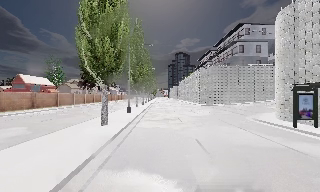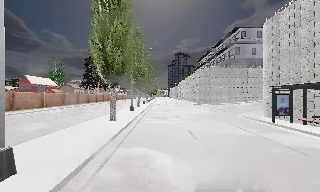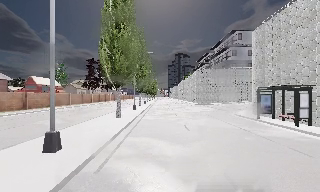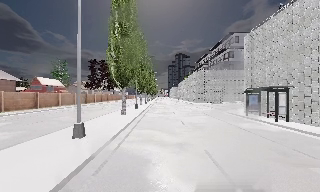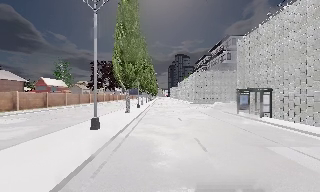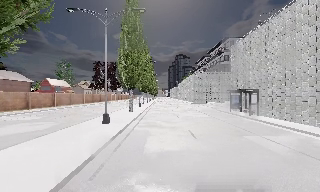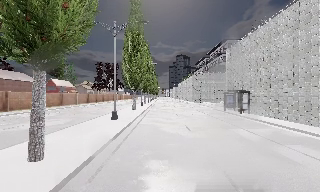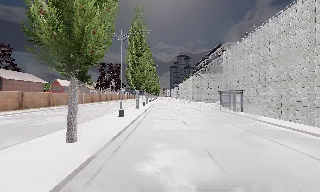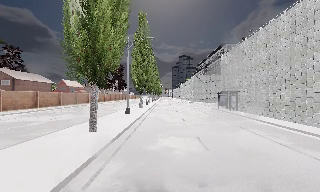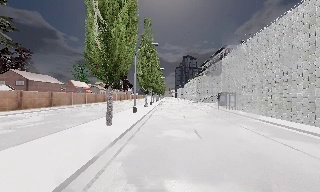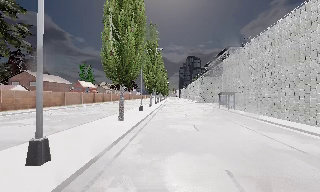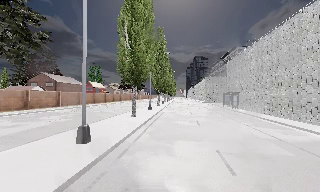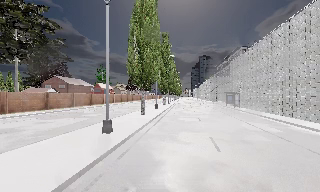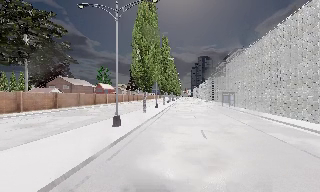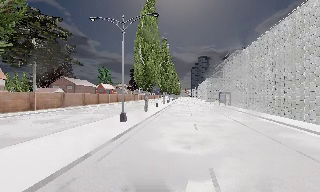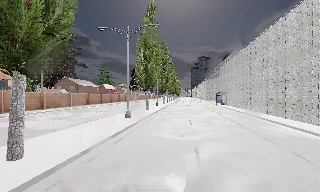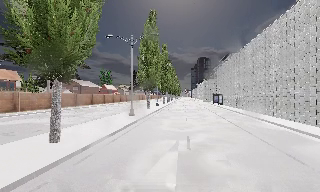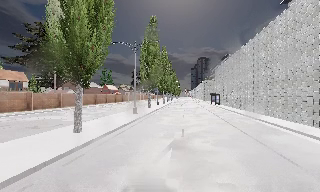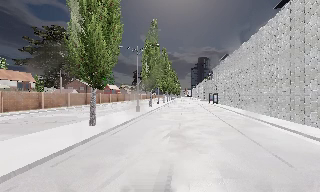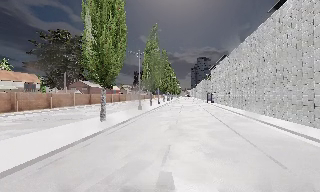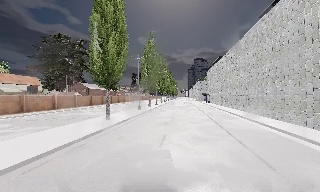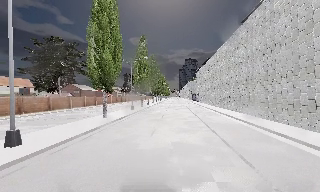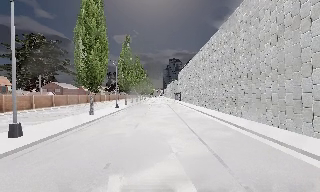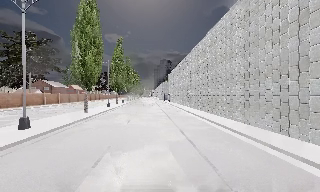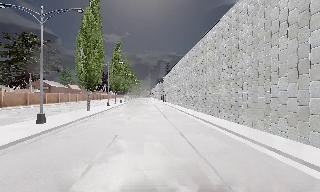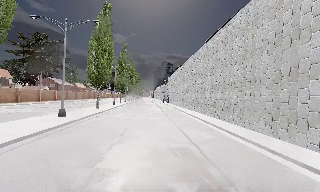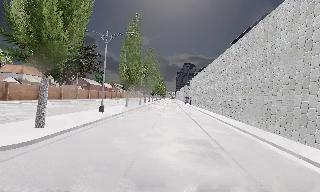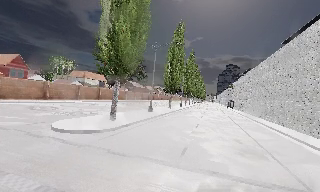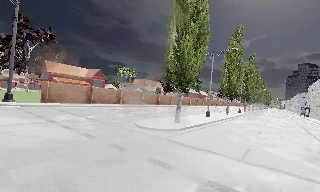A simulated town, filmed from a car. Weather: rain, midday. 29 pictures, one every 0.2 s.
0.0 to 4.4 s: The camera travels backward, about 40 m, so what stands in front gets smaller.
4.4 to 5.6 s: The camera swings to its left by about 35 degrees, and the scene slides to the right. It travels backward, about 11 m.
The film runs backward here.
